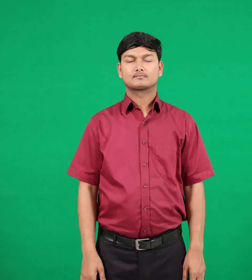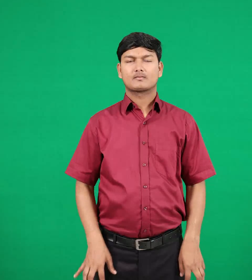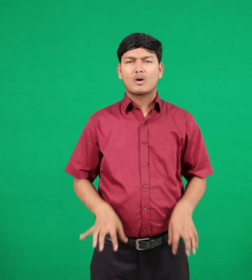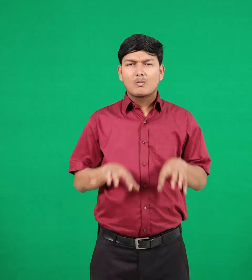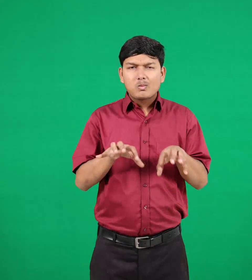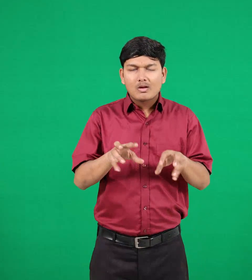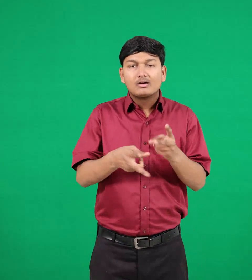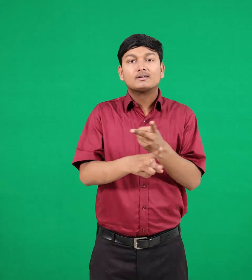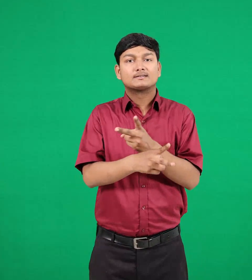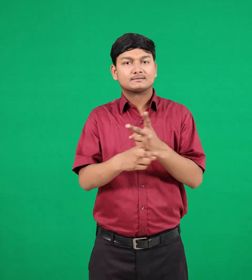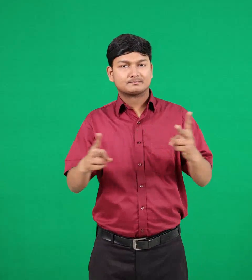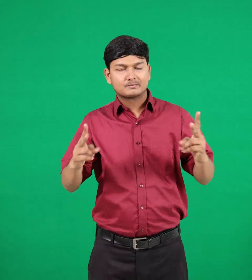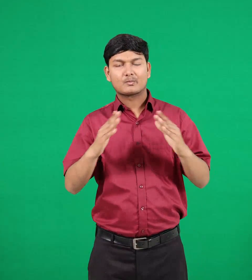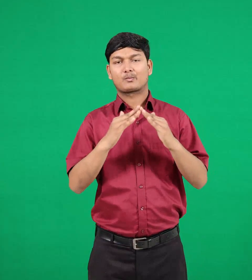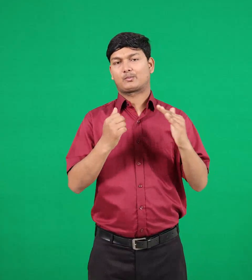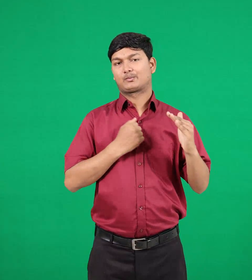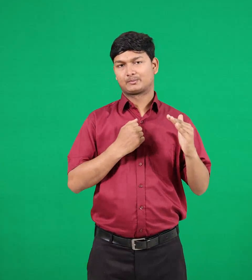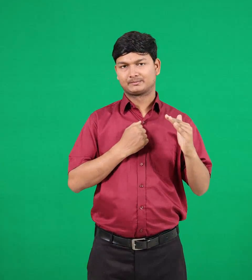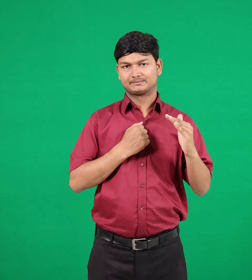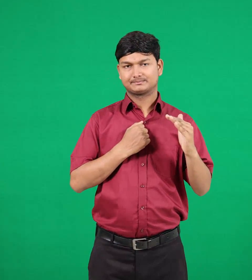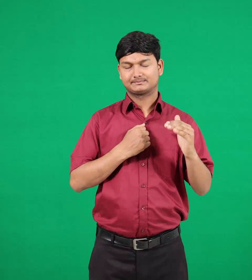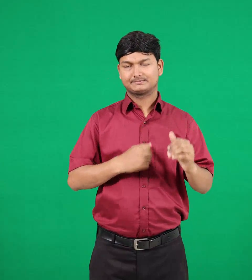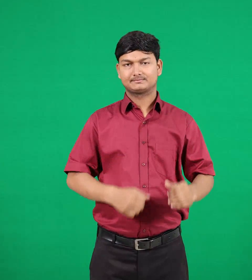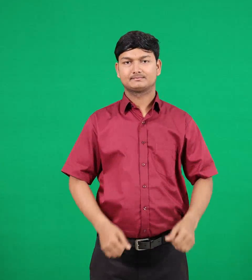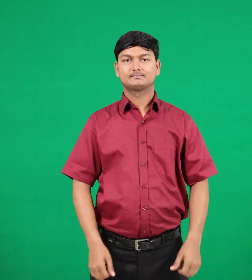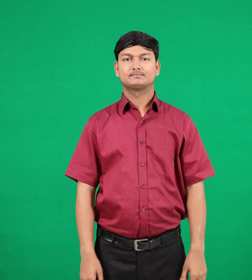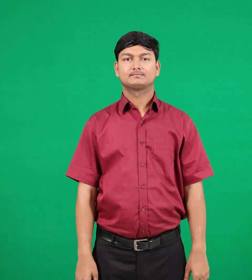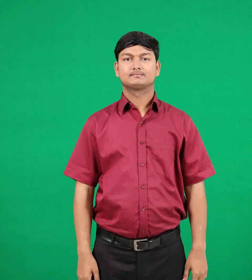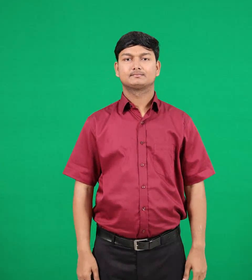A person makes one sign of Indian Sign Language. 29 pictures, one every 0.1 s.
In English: pet
